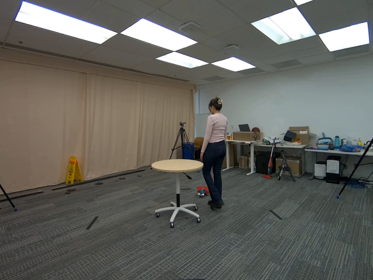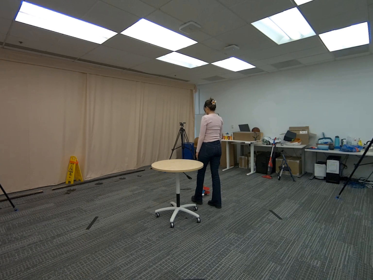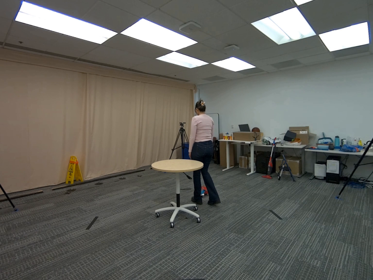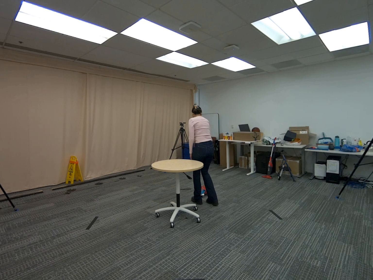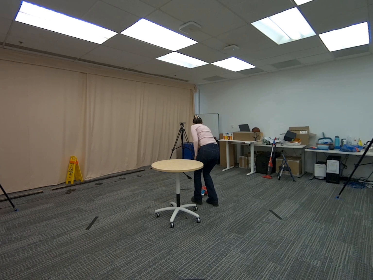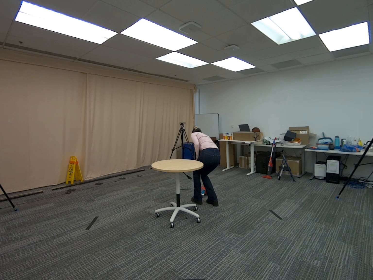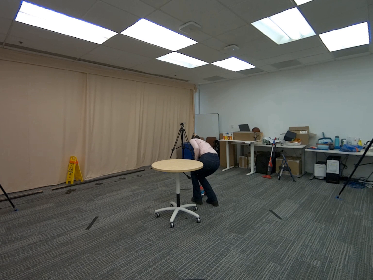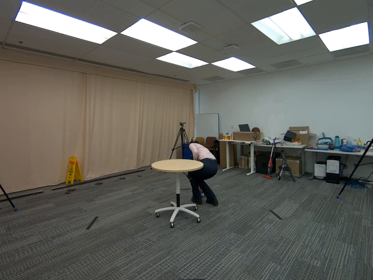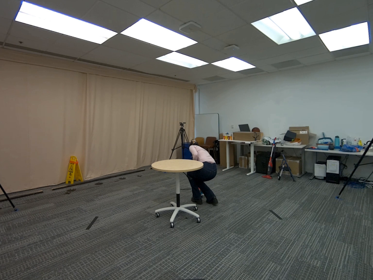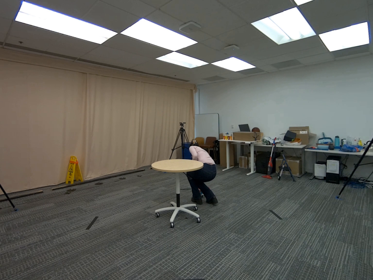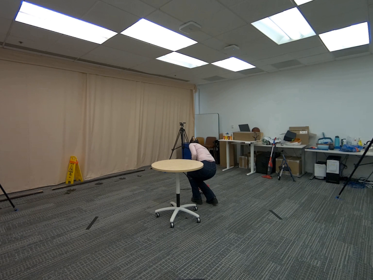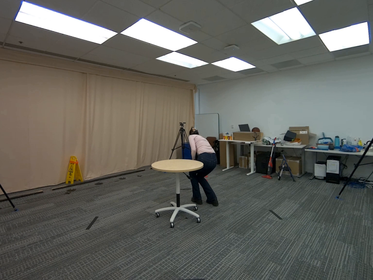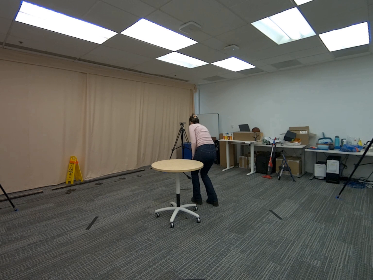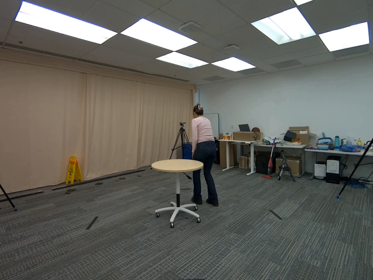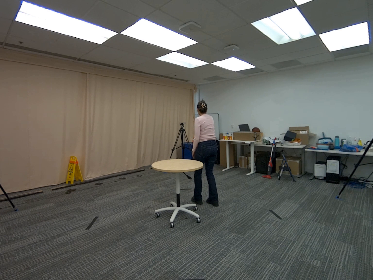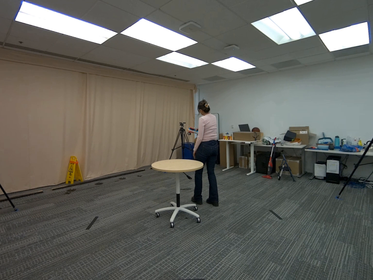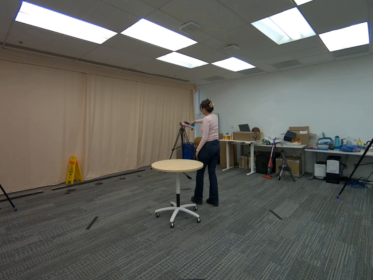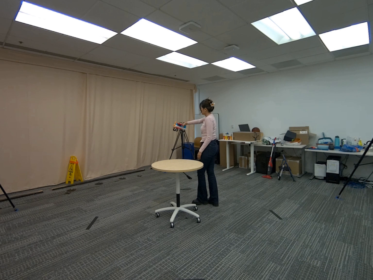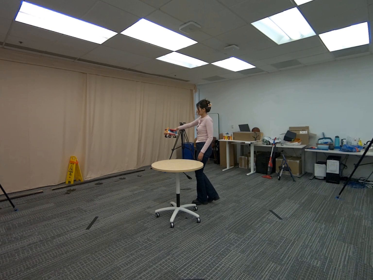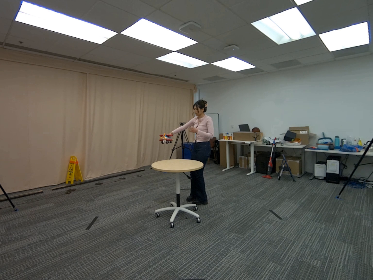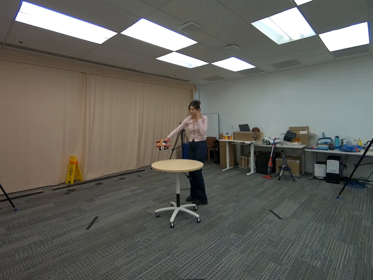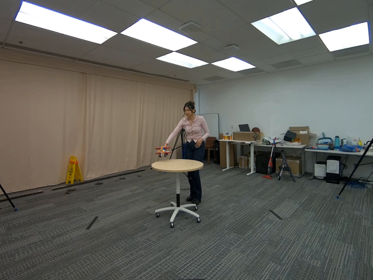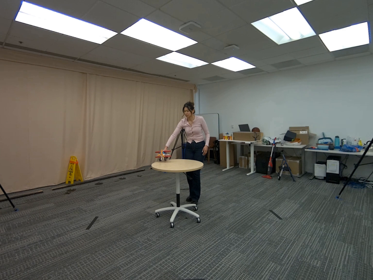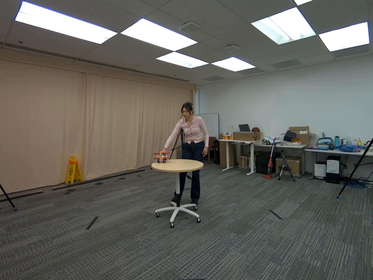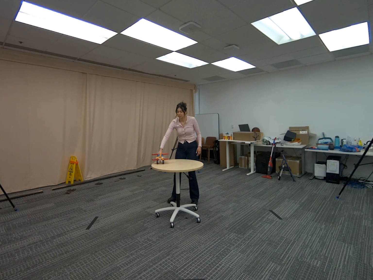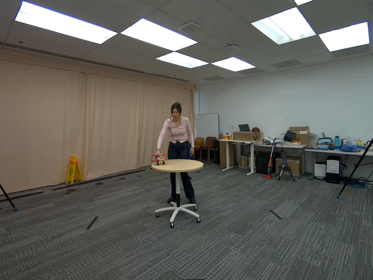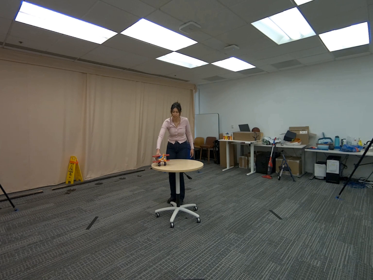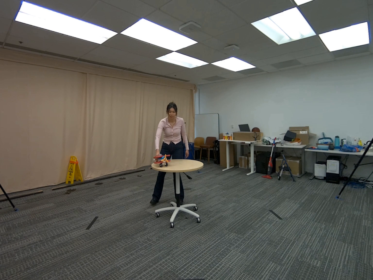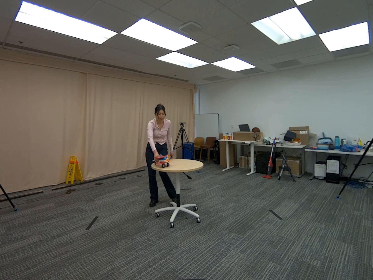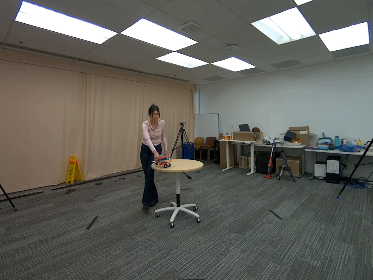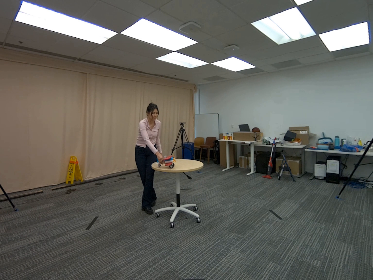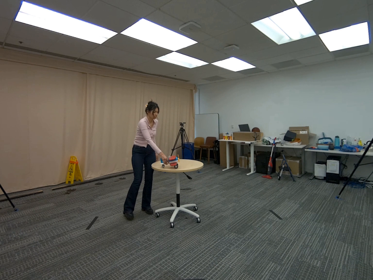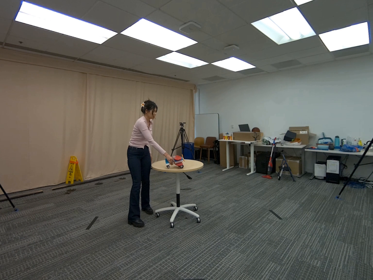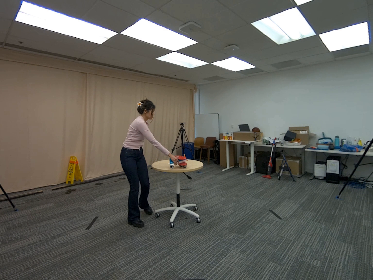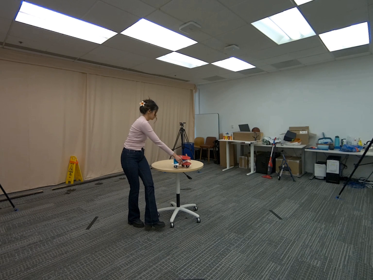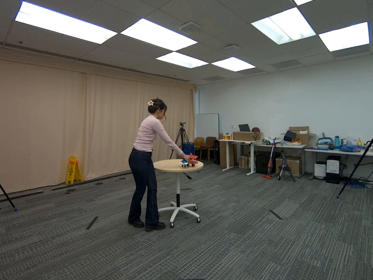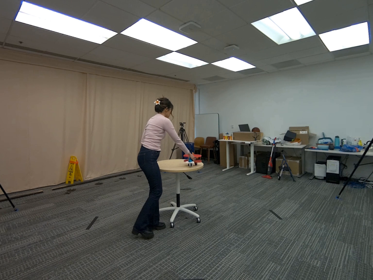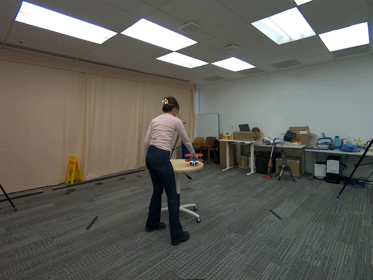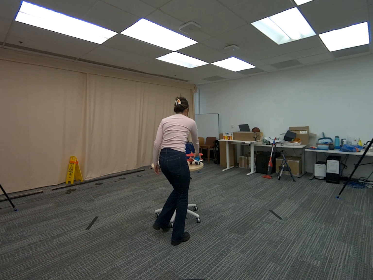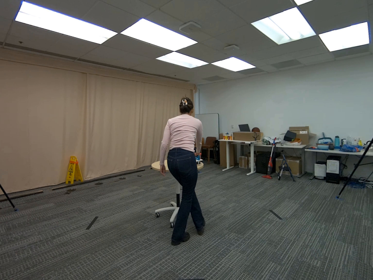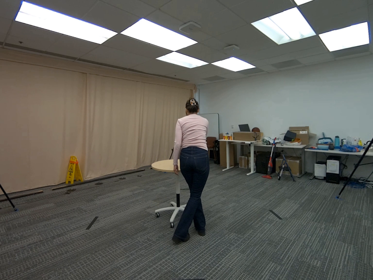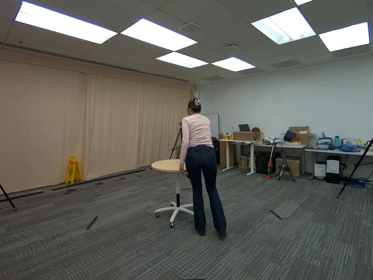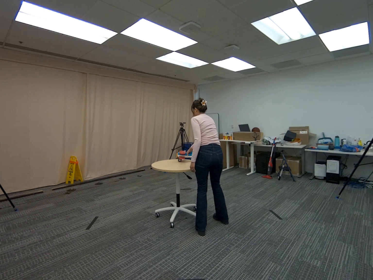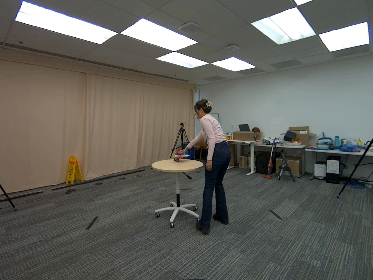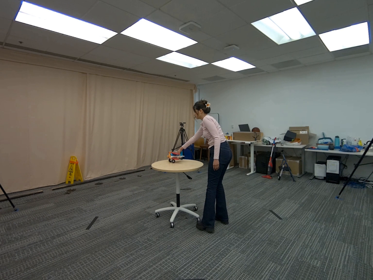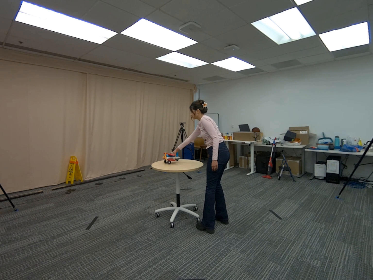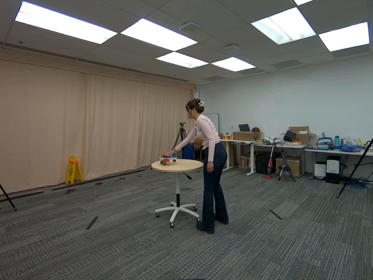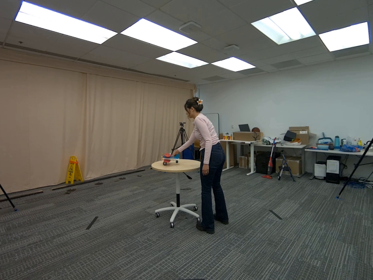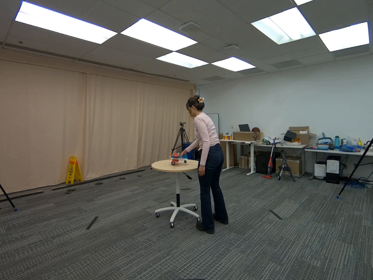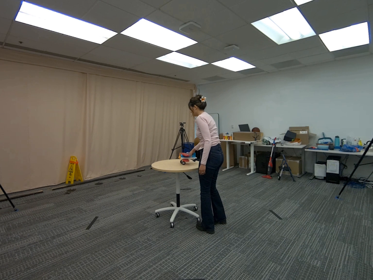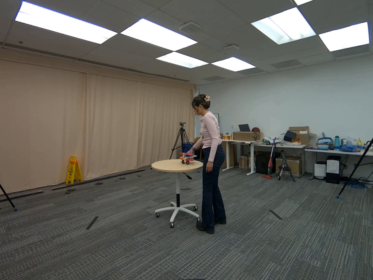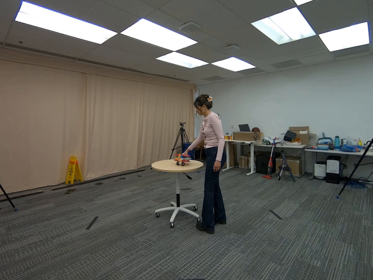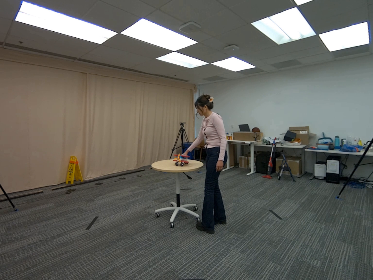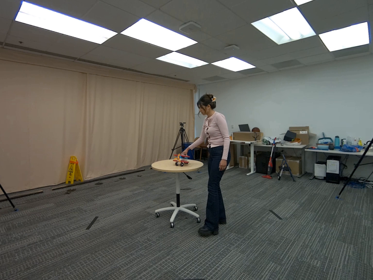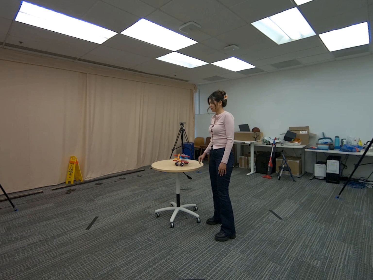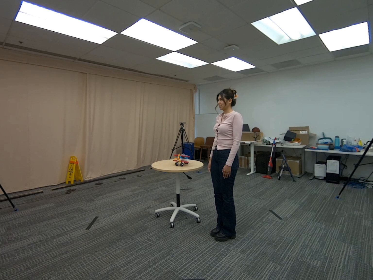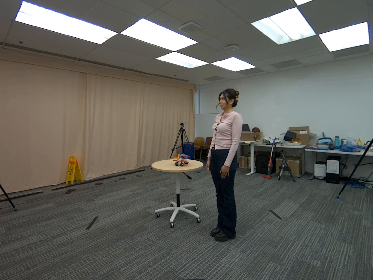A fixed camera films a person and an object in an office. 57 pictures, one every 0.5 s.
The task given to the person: Walk to the toy airplane on the ground. Place your right hand on the plane and roll it around the round table until finished.
